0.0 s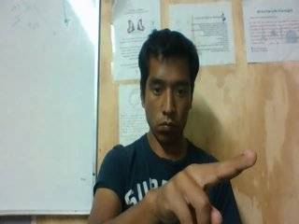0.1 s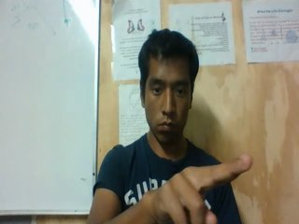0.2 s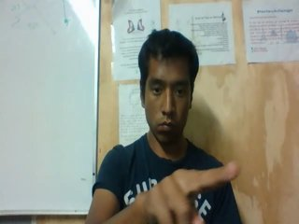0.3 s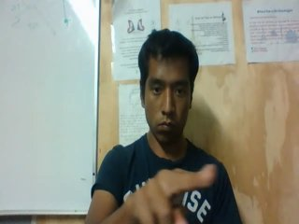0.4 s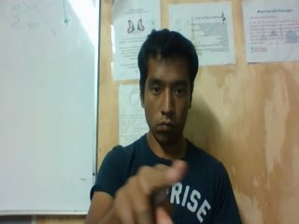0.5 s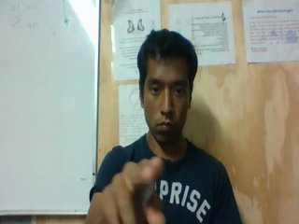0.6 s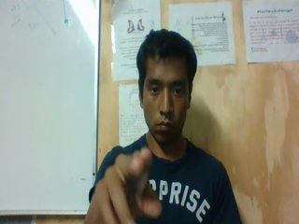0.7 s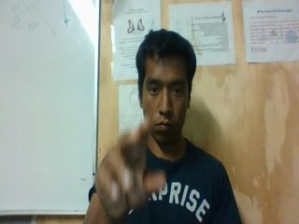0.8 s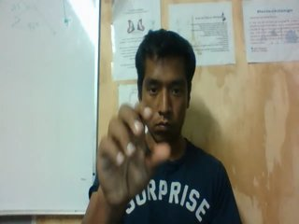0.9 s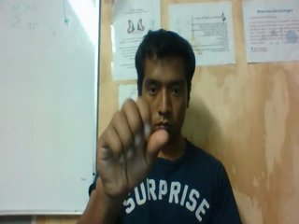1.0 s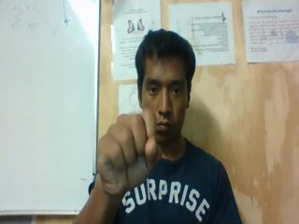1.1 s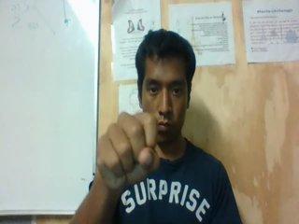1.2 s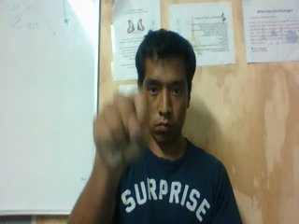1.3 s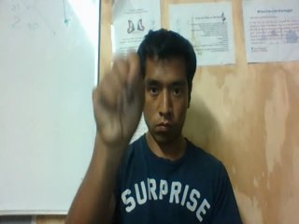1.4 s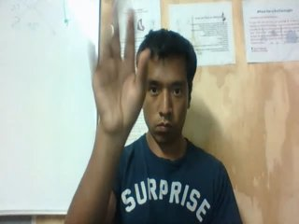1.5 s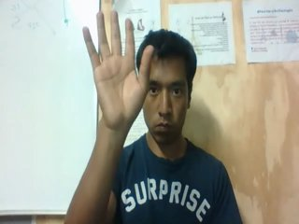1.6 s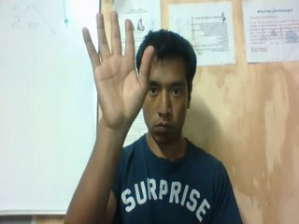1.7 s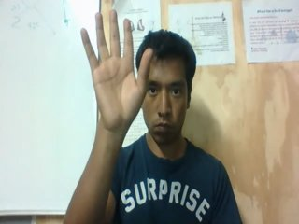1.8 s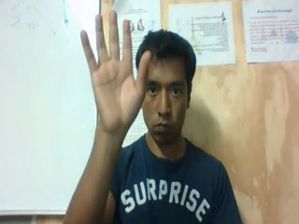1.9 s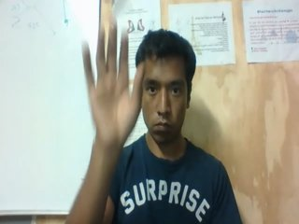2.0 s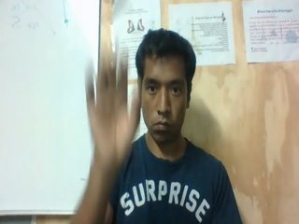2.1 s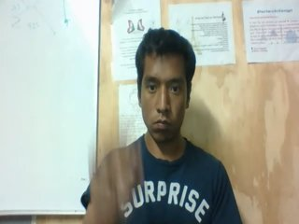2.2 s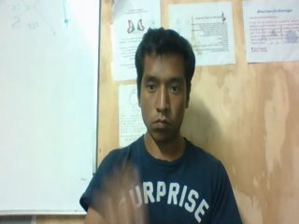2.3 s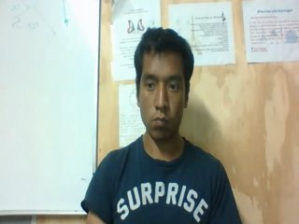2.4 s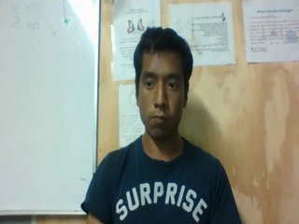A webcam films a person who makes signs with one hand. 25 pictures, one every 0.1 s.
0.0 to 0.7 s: Pointing with two fingers.
0.8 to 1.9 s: On the screen the hand sweeps upward. The name of the sign: Throw up.
2.0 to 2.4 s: Non-gesture.
